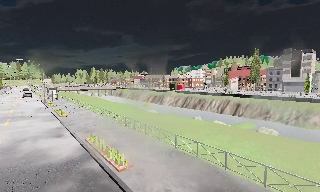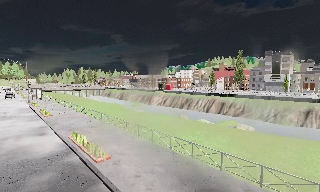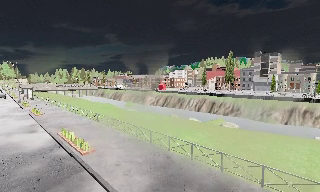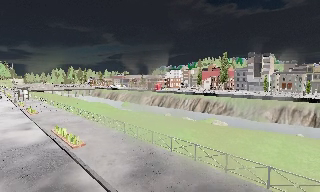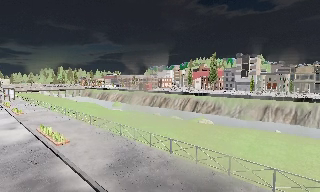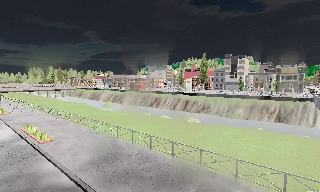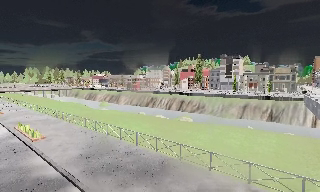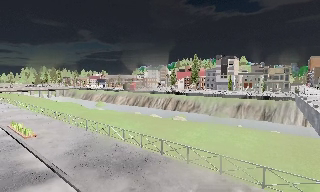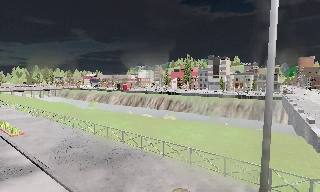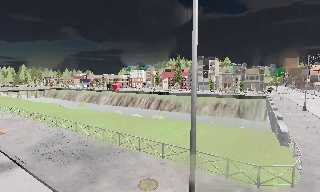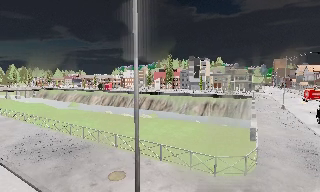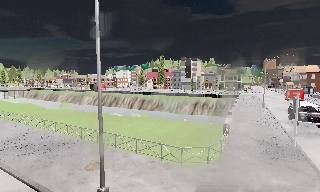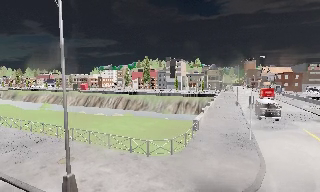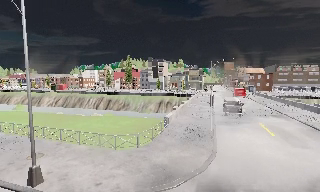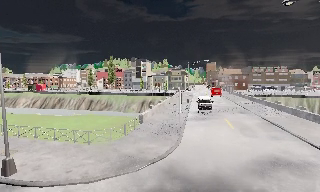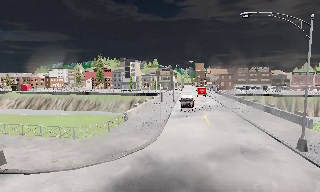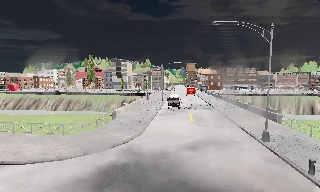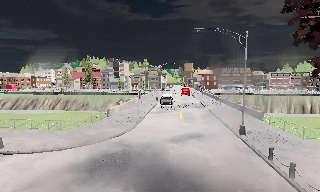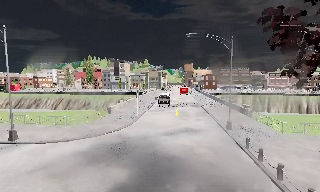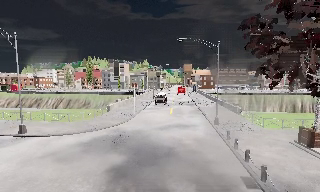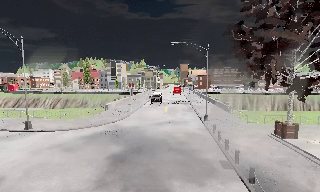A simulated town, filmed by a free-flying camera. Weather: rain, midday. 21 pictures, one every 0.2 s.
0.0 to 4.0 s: The camera pans to its right, which is clockwise from overhead, by about 45 degrees. It travels backward and to its right, about 25 m.
The film runs backward here.
